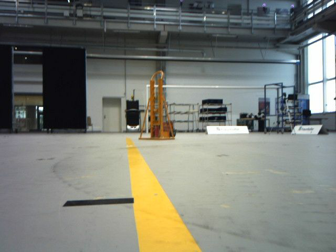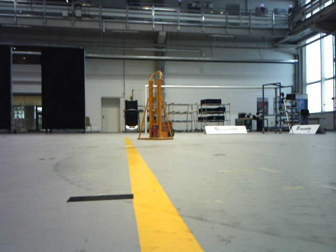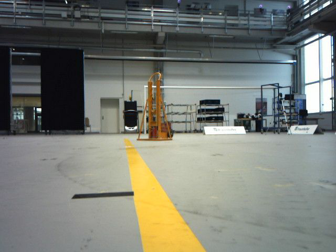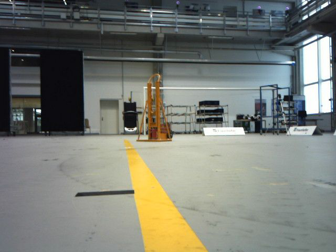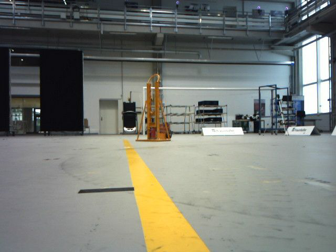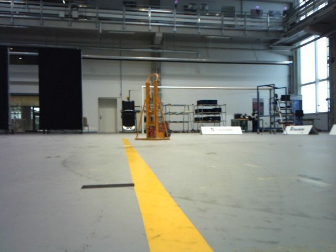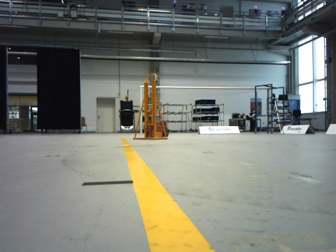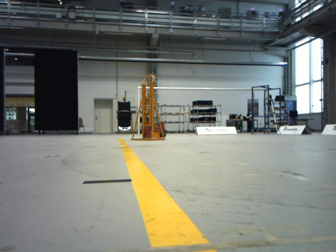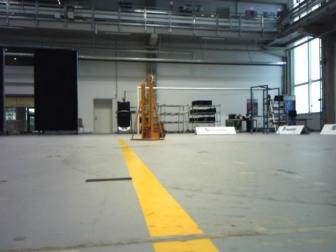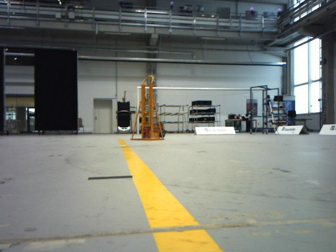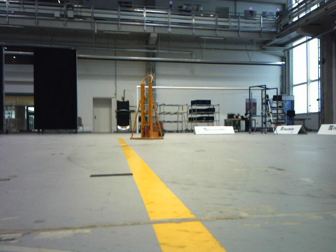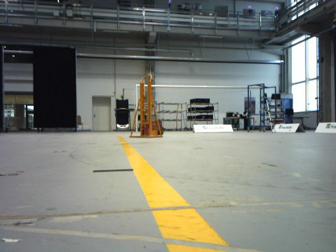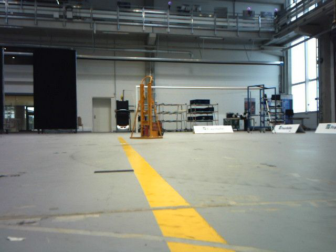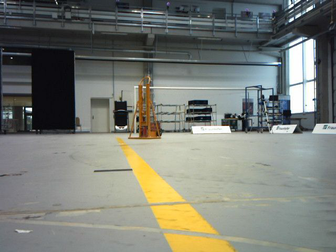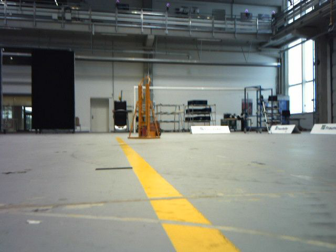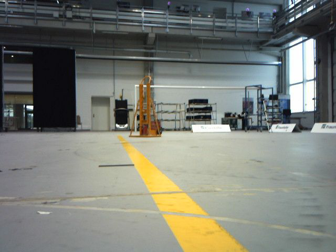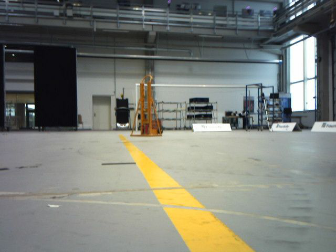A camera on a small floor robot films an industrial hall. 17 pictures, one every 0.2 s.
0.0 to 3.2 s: The camera travels backward, about 0.6 m, so what stands in front gets smaller.
The film runs backward here.
